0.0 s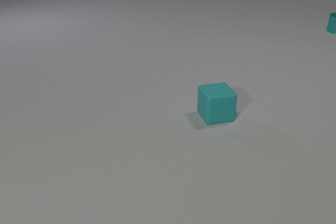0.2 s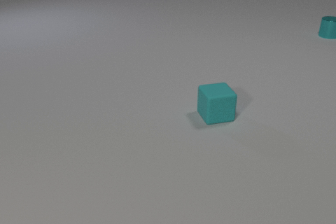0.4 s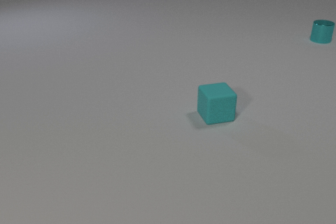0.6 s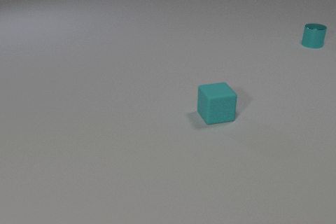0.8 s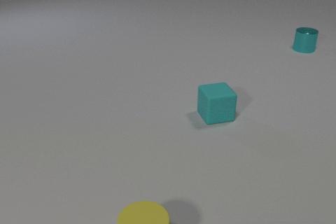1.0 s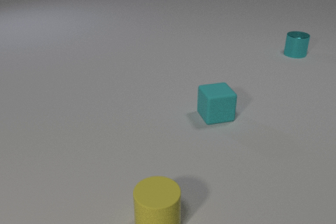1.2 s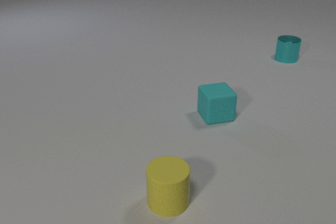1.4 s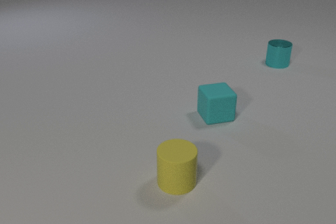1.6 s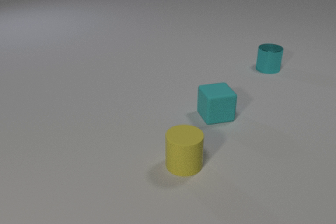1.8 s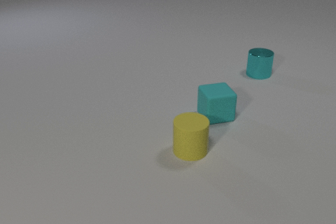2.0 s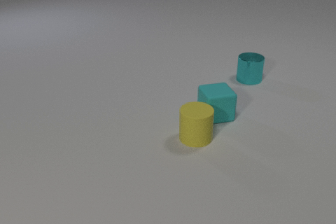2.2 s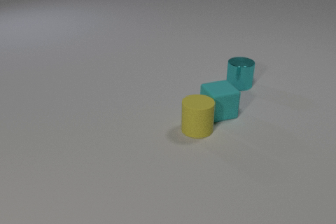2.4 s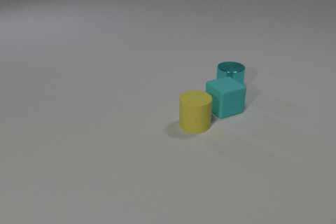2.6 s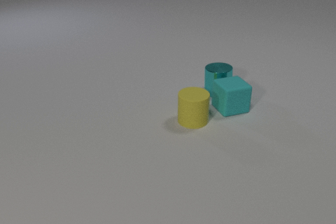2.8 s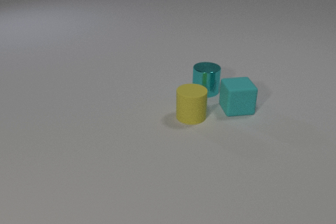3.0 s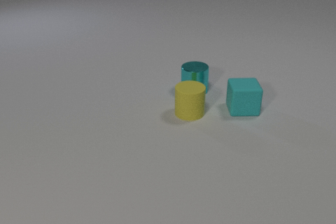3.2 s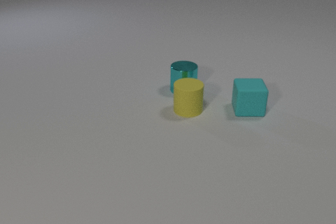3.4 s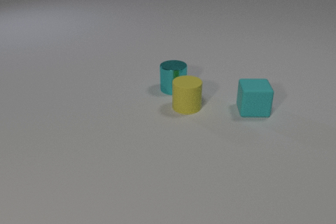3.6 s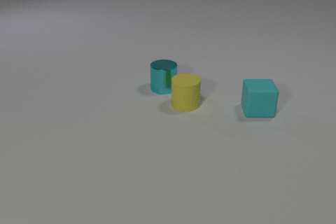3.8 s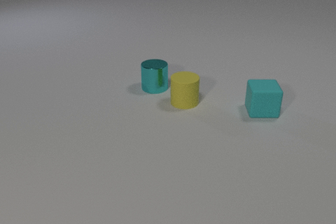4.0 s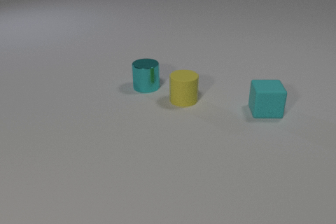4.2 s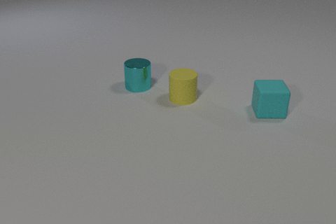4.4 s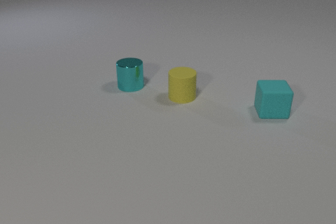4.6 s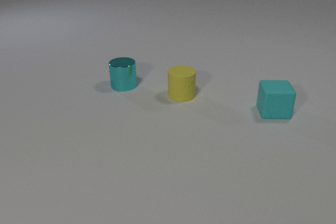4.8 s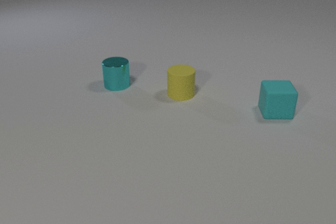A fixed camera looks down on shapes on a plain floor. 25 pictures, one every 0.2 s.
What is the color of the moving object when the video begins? cyan.
What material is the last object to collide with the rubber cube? metal.
What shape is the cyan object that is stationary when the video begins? cube.
0.0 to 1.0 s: The yellow rubber cylinder comes in at the bottom edge, slides away from the camera. The cyan metal cylinder slides toward the camera and to the left.
1.0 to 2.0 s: The yellow rubber cylinder slides away from the camera. The cyan metal cylinder slides toward the camera and to the left.
2.0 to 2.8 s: The yellow rubber cylinder slides away from the camera. The cyan rubber cube slides to the right and away from the camera. The cyan metal cylinder slides to the left and toward the camera. The yellow rubber cylinder and the cyan rubber cube collide. The cyan rubber cube and the cyan metal cylinder collide.
2.8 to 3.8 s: The yellow rubber cylinder slides away from the camera. The cyan rubber cube slides to the right. The cyan metal cylinder slides to the left.
3.8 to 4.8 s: The yellow rubber cylinder slides away from the camera. The cyan rubber cube slides to the right. The cyan metal cylinder slides to the left.
